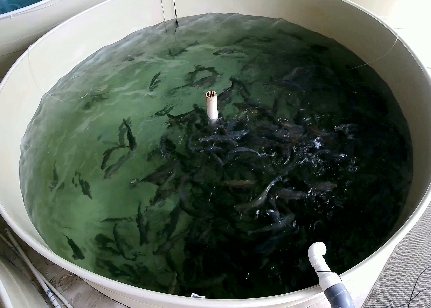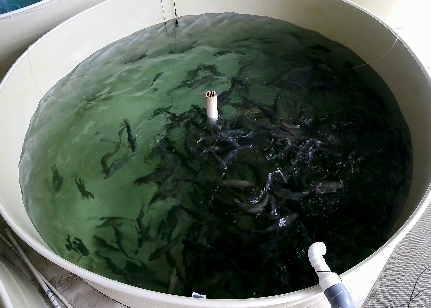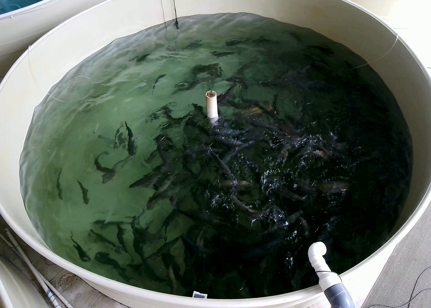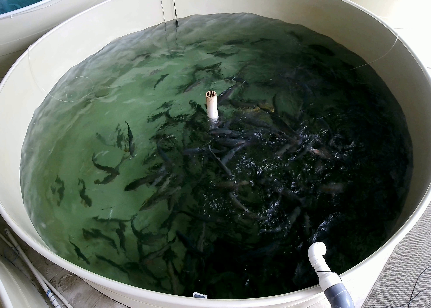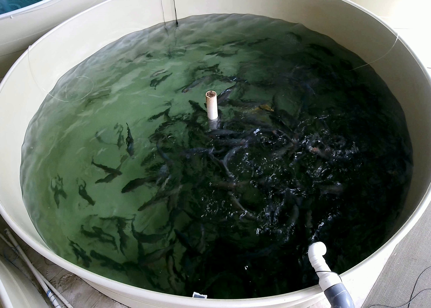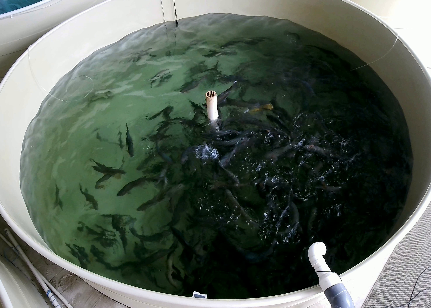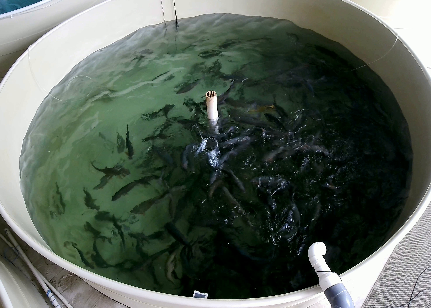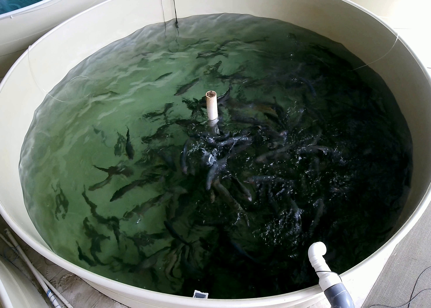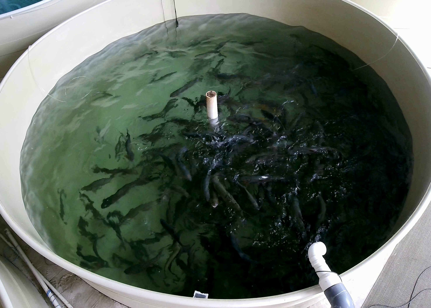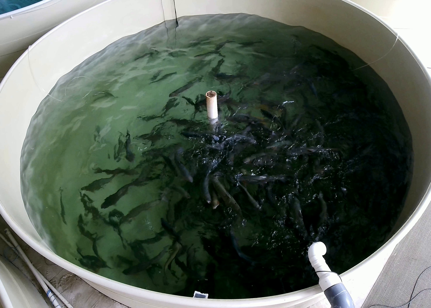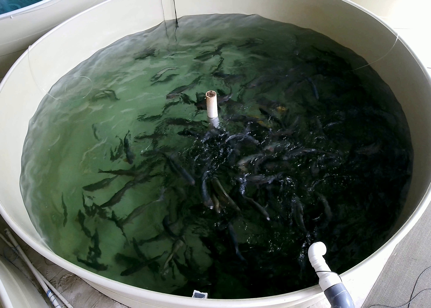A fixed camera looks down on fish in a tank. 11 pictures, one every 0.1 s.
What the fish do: Weak feeding.
